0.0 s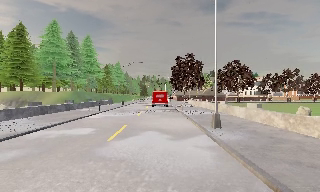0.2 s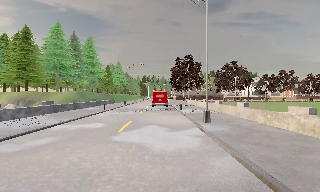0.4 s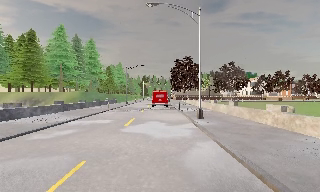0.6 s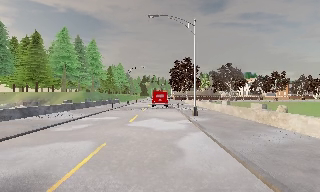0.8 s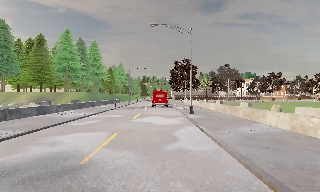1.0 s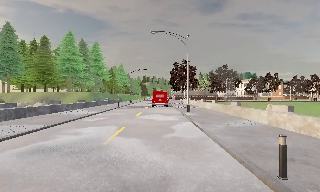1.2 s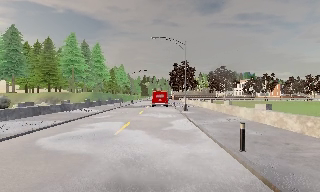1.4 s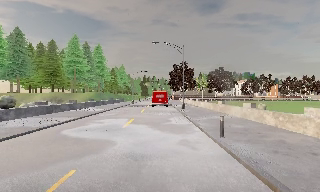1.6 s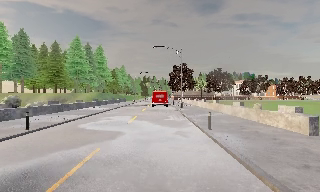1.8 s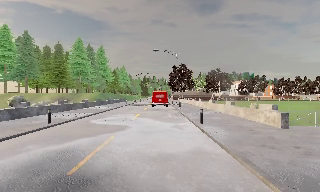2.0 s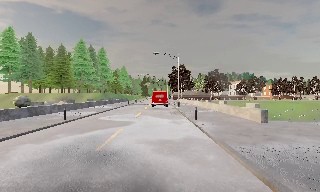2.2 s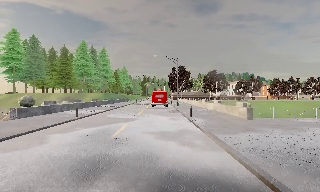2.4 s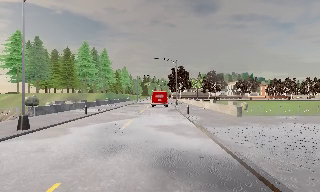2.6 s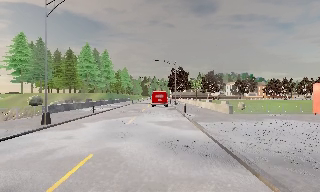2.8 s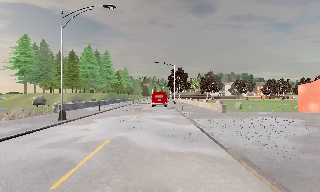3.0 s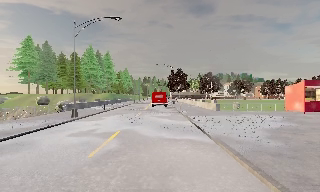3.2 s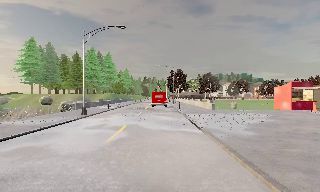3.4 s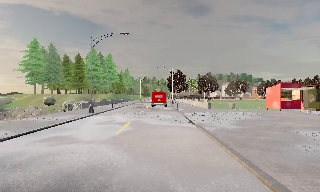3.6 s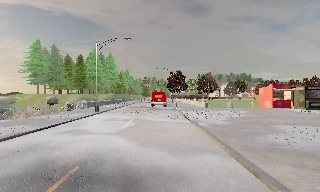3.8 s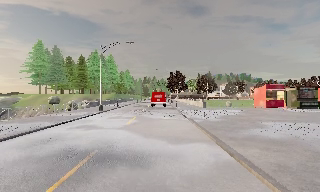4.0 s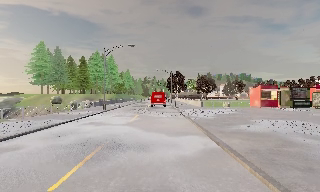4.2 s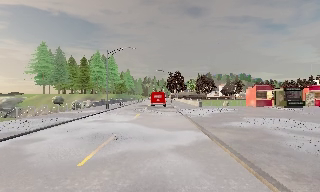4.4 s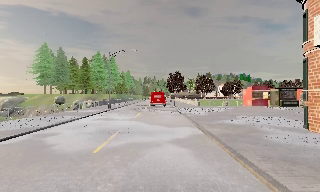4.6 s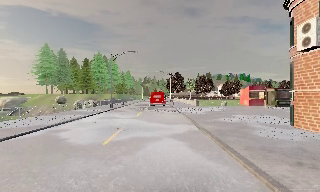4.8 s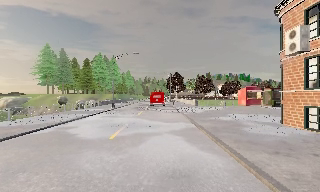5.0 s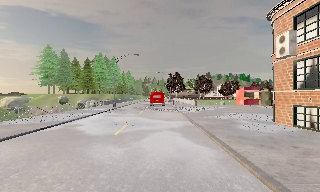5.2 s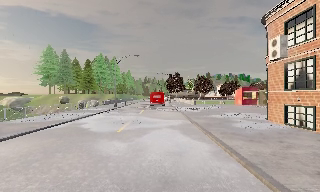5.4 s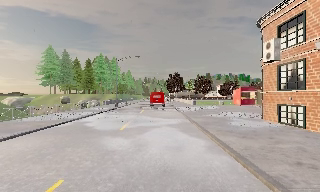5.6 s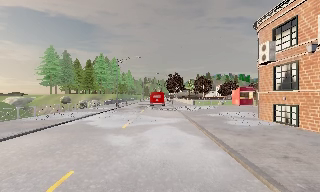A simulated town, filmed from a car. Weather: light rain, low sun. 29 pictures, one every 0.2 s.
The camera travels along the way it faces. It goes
backward.
0.0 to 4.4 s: The camera travels backward, about 30 m, so what stands in front gets smaller.
4.4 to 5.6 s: The camera travels backward, about 4 m, so what stands in front gets smaller. It loses speed.
The film runs backward here.
